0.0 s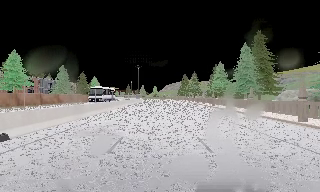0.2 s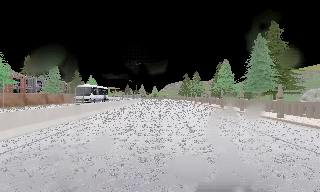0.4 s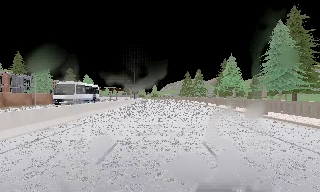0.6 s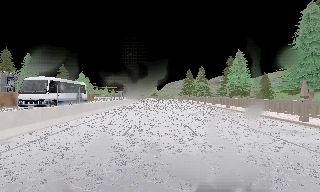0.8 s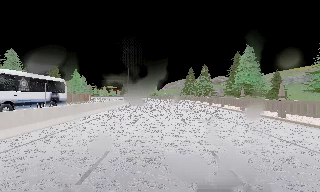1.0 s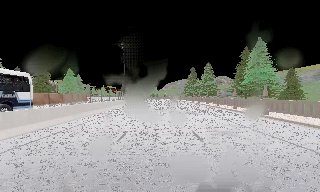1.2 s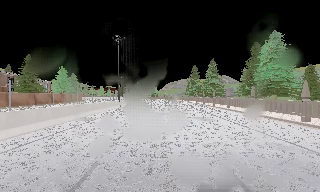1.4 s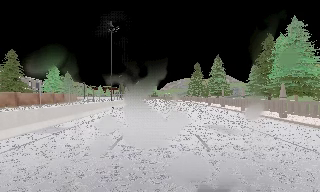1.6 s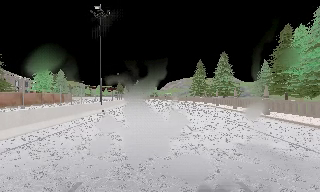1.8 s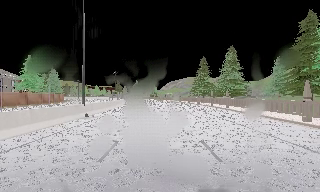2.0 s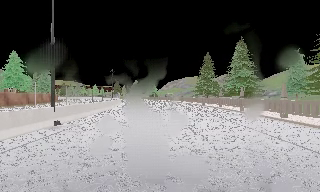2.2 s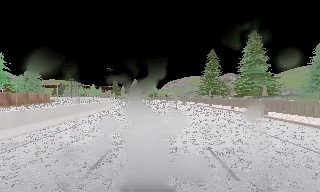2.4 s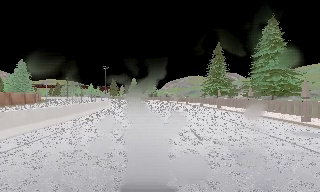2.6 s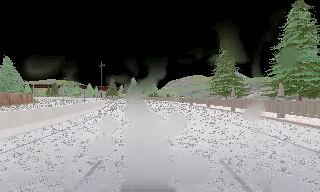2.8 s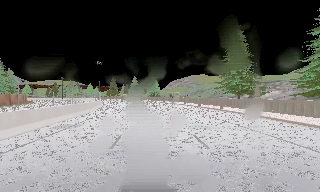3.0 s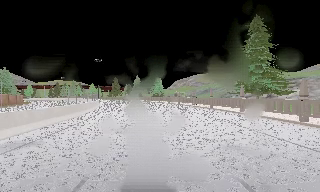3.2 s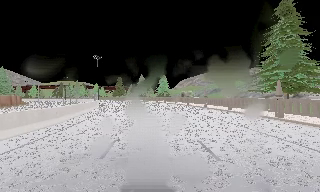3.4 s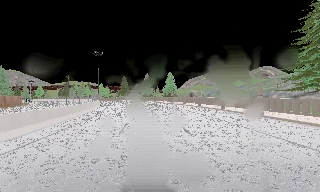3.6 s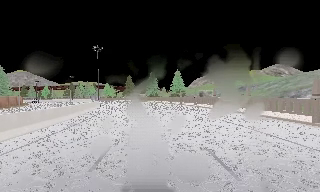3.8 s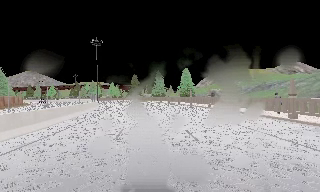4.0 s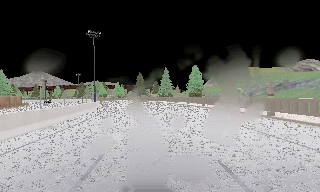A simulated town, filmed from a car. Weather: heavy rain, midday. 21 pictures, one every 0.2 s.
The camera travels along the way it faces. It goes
forward.
0.0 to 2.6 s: The camera travels forward, about 55 m, so what stands in front looms larger.
2.6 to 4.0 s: The scene slides to the right, as the camera pans about 15 degrees to its left. It travels forward, about 30 m, so what stands in front looms larger.
The film runs forward here.
